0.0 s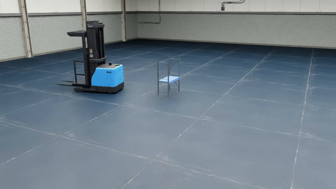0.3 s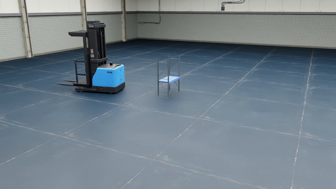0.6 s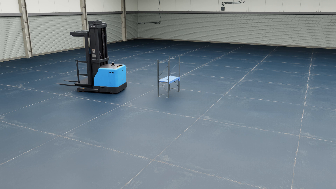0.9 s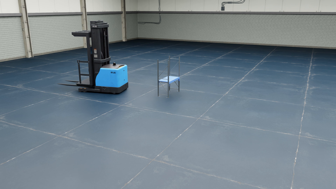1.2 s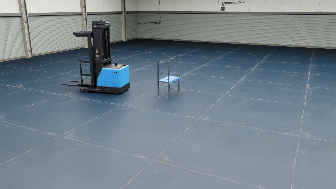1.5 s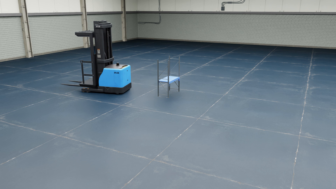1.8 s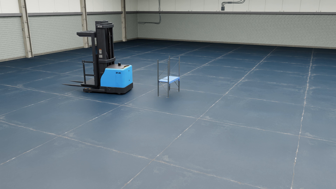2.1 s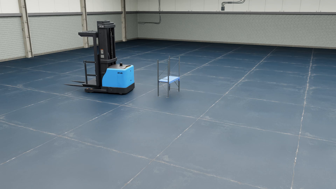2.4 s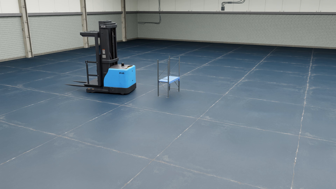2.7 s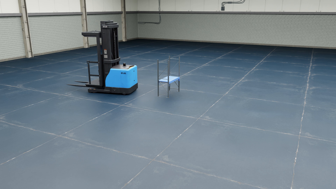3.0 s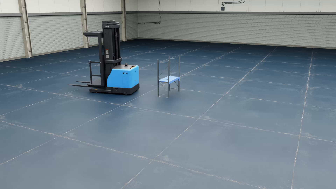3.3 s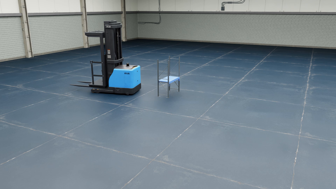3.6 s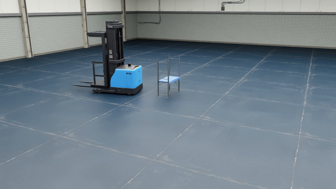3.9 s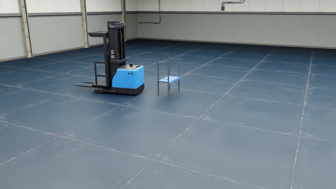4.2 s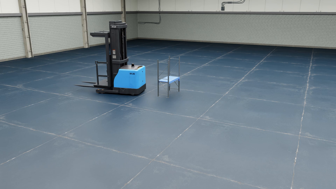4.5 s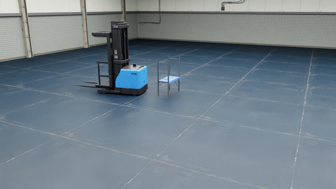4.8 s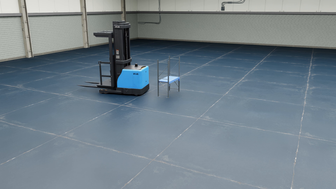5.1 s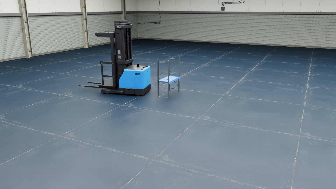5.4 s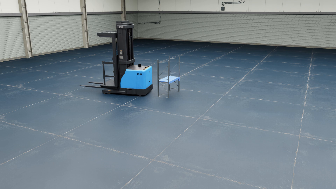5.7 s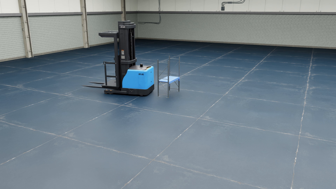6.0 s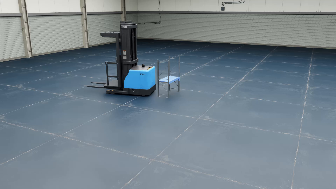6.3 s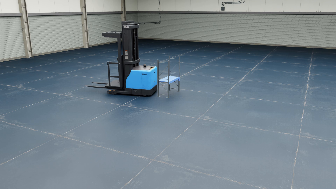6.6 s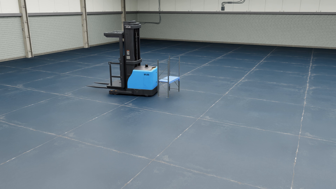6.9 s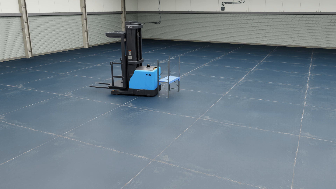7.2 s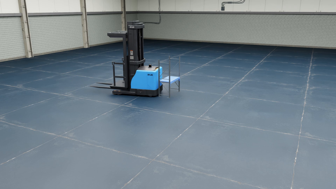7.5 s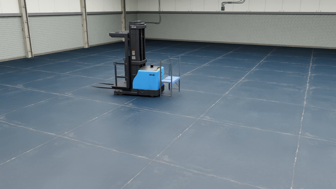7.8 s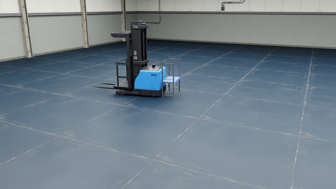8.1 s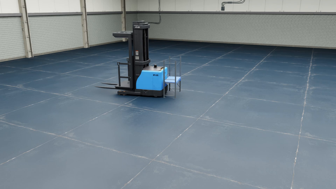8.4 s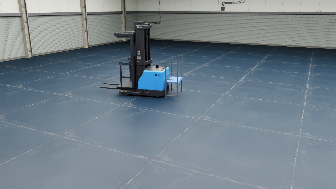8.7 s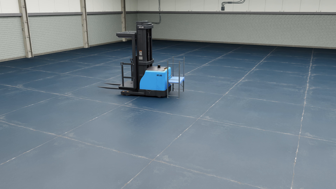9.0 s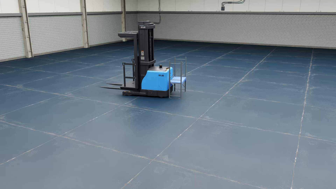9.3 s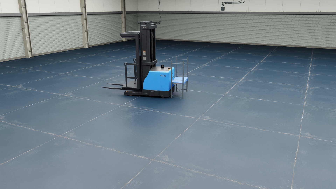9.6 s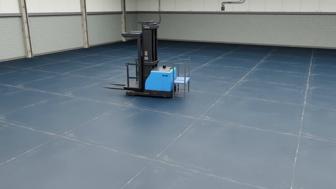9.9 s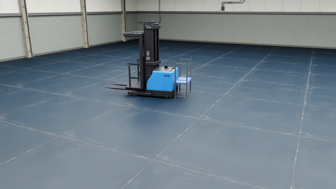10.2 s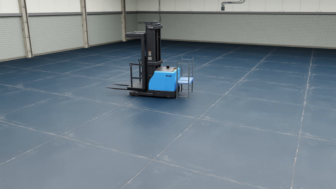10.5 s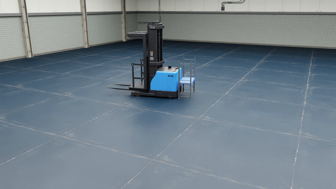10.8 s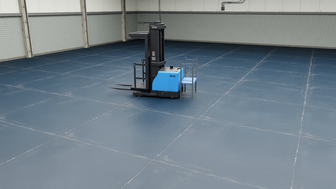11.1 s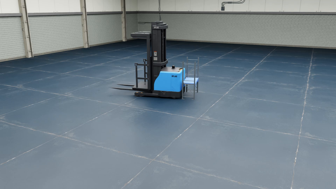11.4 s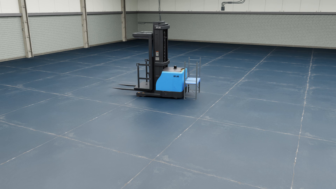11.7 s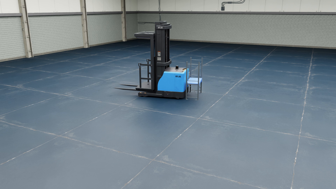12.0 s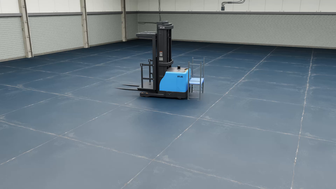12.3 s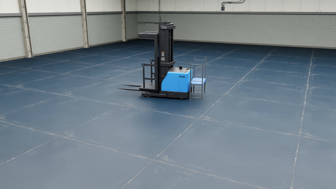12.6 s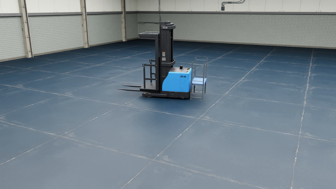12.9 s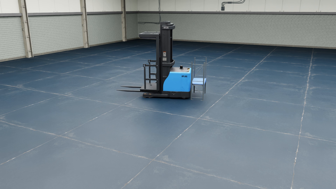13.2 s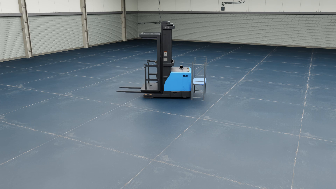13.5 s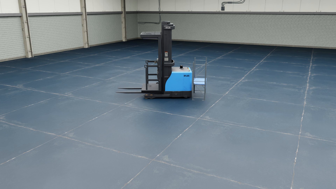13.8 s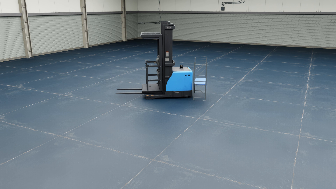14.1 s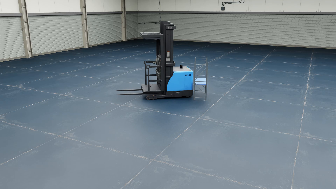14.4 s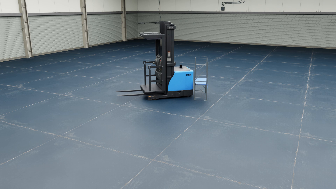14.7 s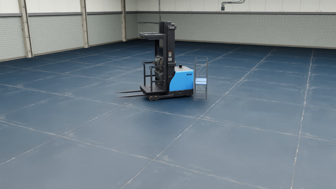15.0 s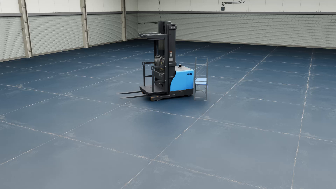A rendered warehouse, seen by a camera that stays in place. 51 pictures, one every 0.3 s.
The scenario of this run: A forklift runs into an object in its way.
